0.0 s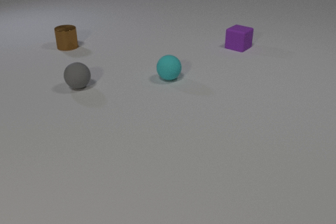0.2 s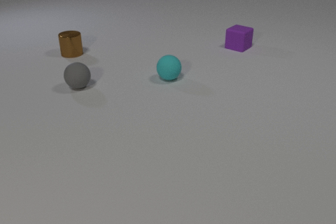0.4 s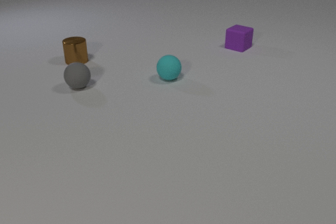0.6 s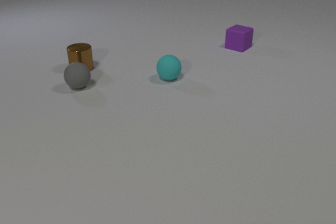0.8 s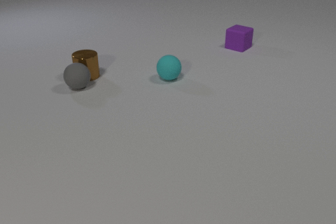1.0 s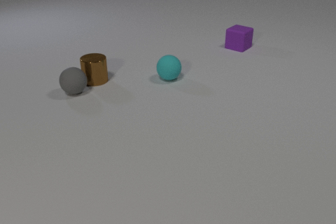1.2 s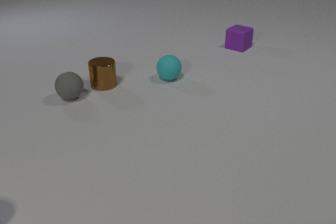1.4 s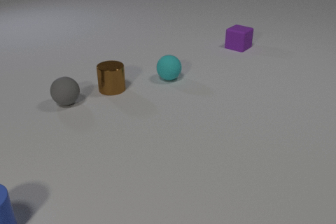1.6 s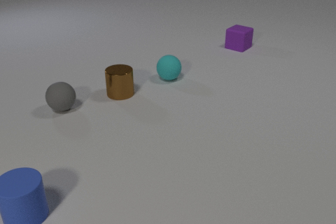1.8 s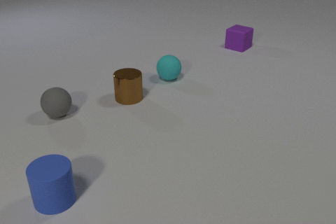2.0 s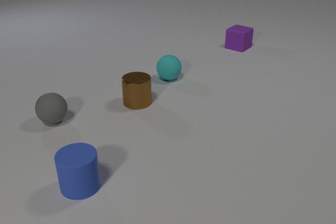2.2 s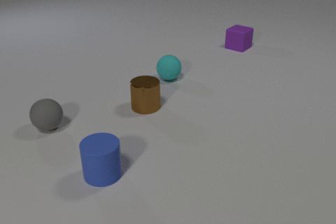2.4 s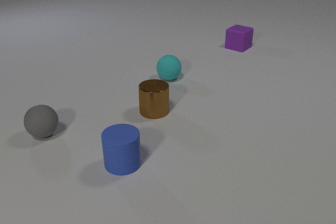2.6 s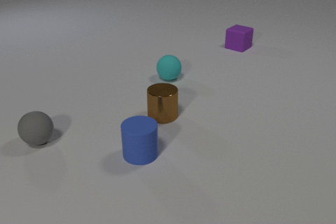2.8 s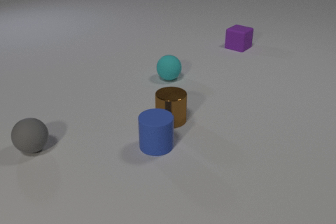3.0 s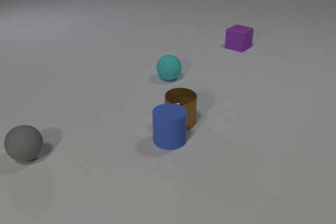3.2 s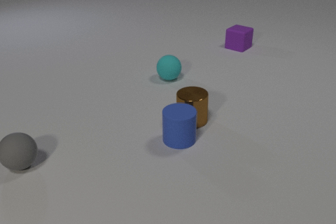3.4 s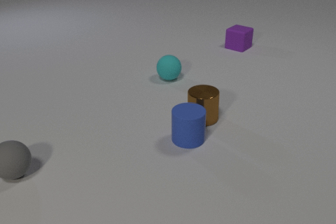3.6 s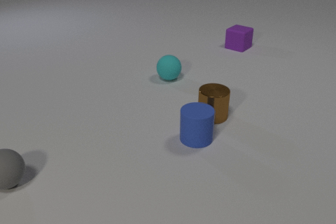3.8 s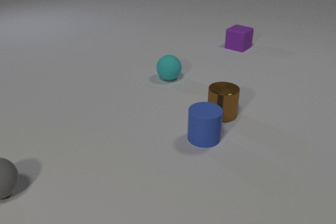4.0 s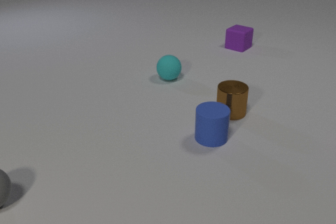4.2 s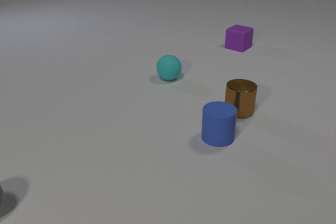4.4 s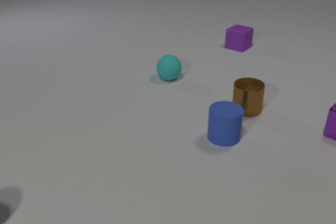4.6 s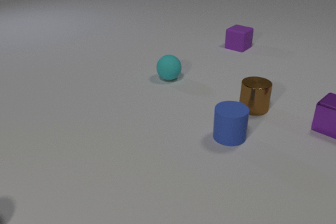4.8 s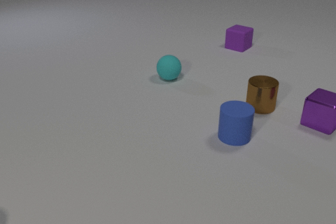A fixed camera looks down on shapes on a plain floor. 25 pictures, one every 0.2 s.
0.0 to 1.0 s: The brown metal cylinder slides toward the camera. The gray rubber sphere rolls toward the camera. The brown metal cylinder and the gray rubber sphere collide.
1.0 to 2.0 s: The brown metal cylinder slides toward the camera and to the right. The gray rubber sphere rolls toward the camera. The blue rubber cylinder comes in at the left edge, slides to the right and away from the camera.
2.0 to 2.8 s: The brown metal cylinder slides toward the camera and to the right. The gray rubber sphere rolls toward the camera and to the left. The blue rubber cylinder slides to the right and away from the camera.
2.8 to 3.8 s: The brown metal cylinder slides to the right. The gray rubber sphere rolls toward the camera and to the left. The blue rubber cylinder slides to the right. The brown metal cylinder and the blue rubber cylinder collide.
3.8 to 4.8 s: The brown metal cylinder slides to the right and away from the camera. The gray rubber sphere rolls toward the camera and to the left, leaves at the left edge. The blue rubber cylinder slides to the right. The purple metal cube comes in at the right edge, slides to the left and away from the camera.
How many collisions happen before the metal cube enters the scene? 2.
Are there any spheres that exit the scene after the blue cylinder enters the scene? yes.
What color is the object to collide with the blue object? brown.
